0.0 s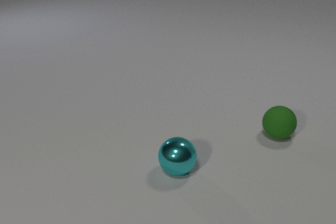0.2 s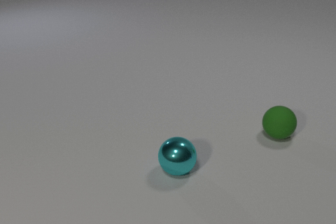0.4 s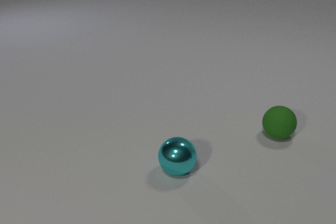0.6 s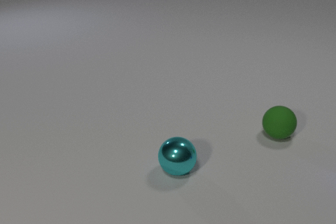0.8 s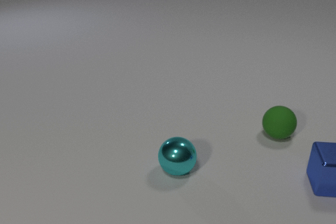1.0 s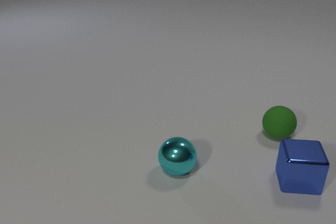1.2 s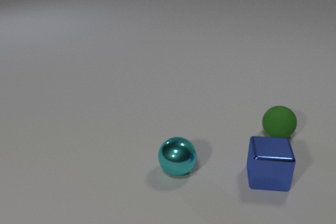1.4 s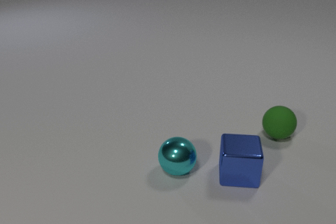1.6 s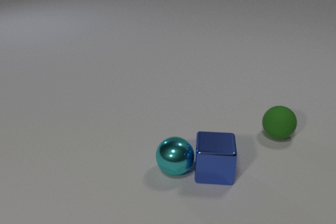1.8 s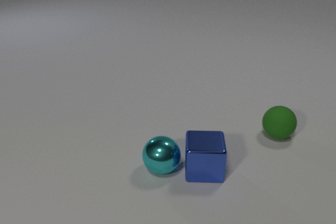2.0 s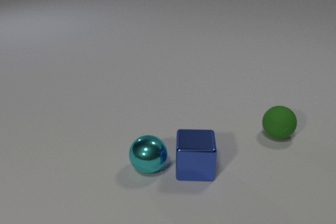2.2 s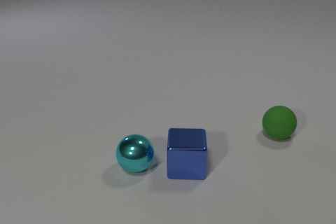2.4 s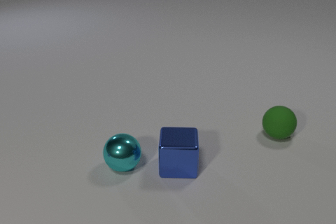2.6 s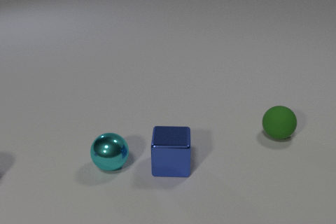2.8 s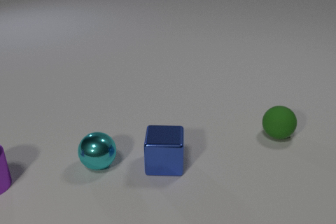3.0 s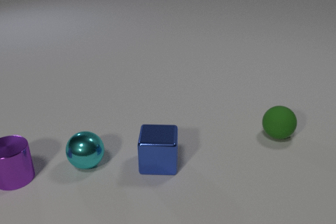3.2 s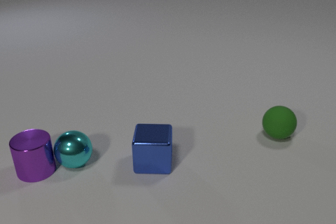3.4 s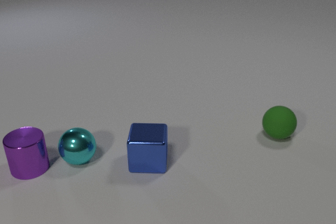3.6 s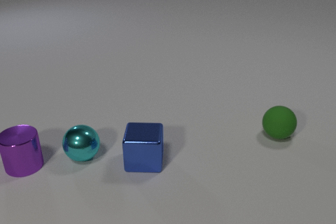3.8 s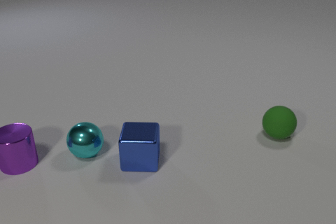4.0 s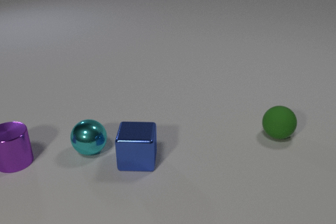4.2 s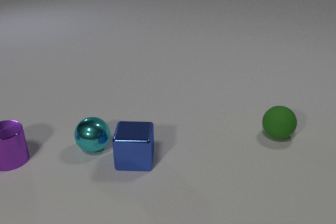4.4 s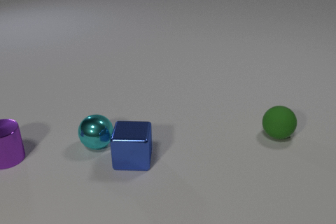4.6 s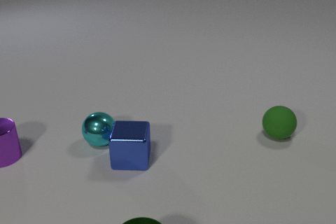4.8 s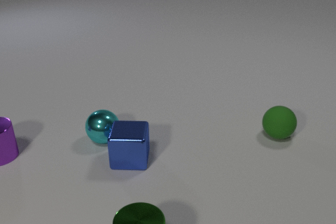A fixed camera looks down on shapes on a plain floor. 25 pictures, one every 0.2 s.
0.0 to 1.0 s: The blue metal cube comes in at the right edge, slides to the left.
1.0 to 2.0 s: The blue metal cube slides to the left. The cyan metal sphere rolls to the left. The blue metal cube and the cyan metal sphere collide.
2.0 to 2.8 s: The blue metal cube slides to the left. The cyan metal sphere rolls to the left. The purple metal cylinder comes in at the left edge, slides to the right.
2.8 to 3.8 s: The blue metal cube slides to the left. The cyan metal sphere rolls away from the camera and to the left. The purple metal cylinder slides to the right and away from the camera. The cyan metal sphere and the purple metal cylinder collide.
3.8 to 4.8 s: The blue metal cube slides to the left. The cyan metal sphere rolls away from the camera and to the right. The green metal cylinder comes in at the bottom edge, slides away from the camera. The purple metal cylinder slides away from the camera and to the left.
What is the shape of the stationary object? sphere.
Are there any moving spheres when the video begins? no.
What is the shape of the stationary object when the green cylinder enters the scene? sphere.
